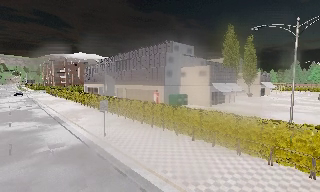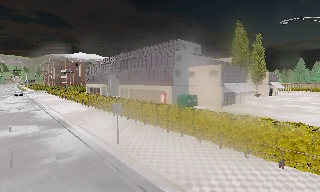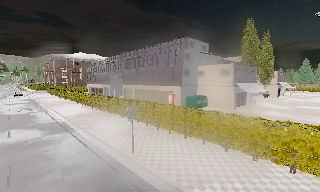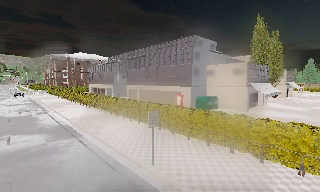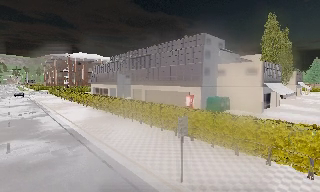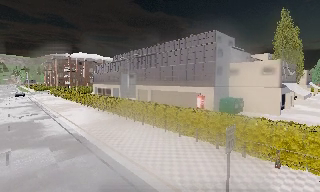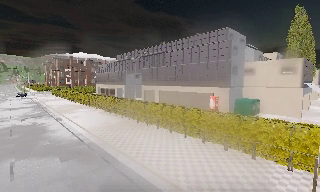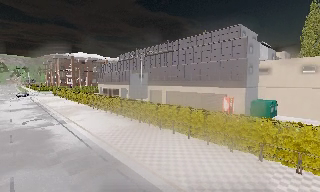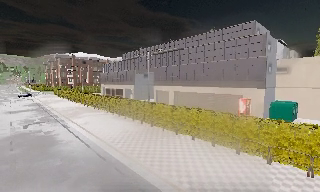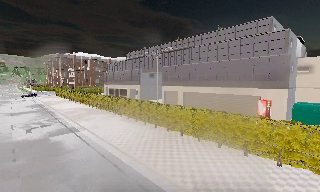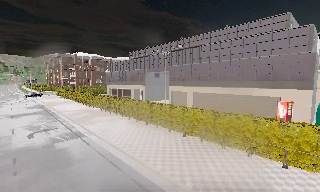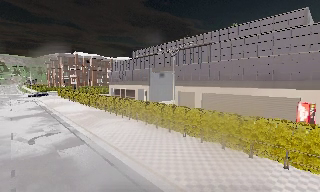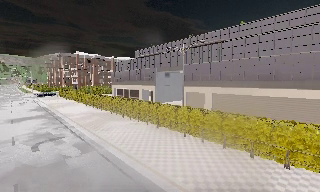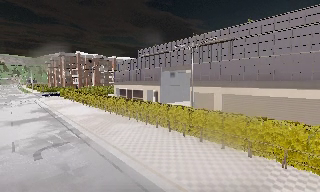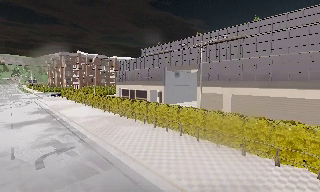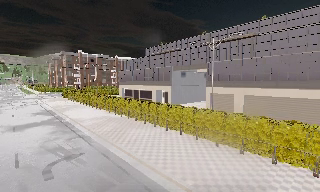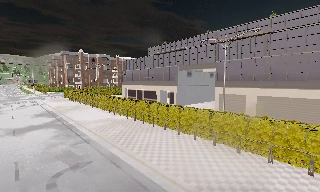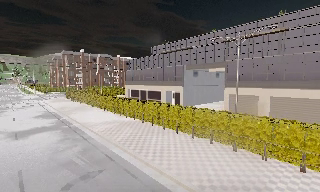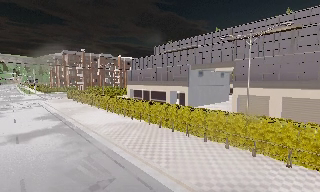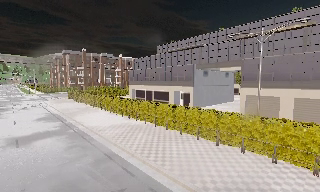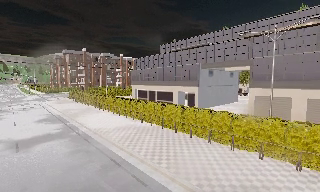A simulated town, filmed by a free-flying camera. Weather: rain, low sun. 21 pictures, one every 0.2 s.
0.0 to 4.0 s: The camera travels forward and to its left, about 30 m, so what stands in front looms larger. It loses speed.
The film runs forward here.
